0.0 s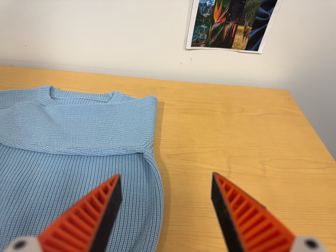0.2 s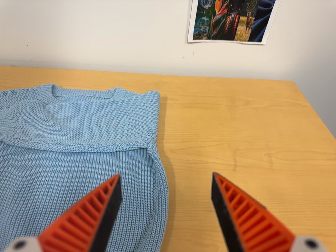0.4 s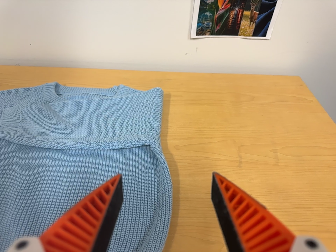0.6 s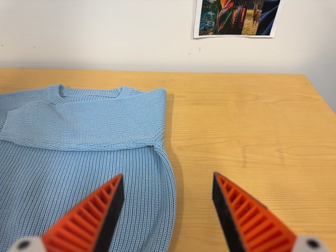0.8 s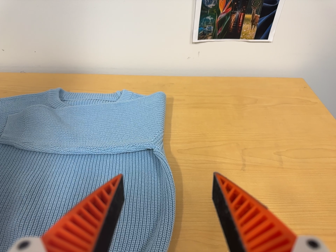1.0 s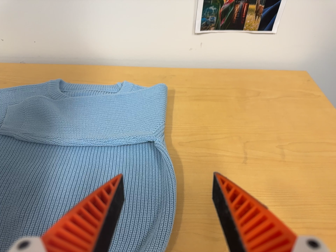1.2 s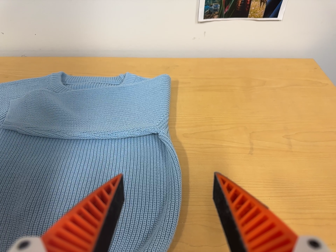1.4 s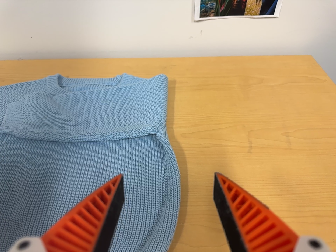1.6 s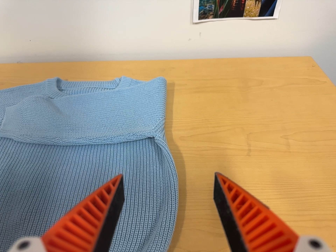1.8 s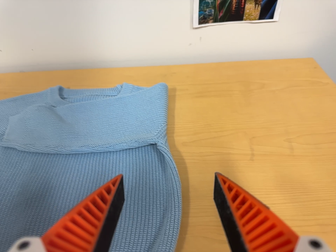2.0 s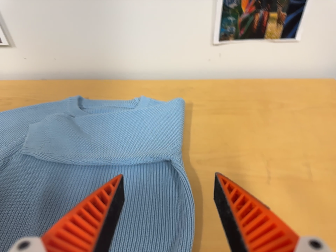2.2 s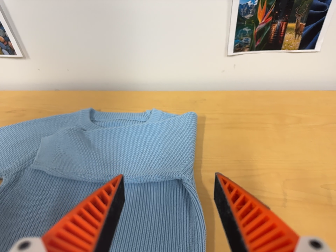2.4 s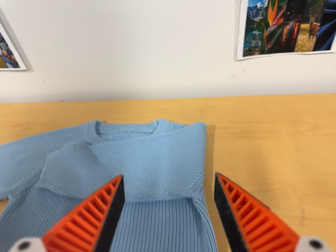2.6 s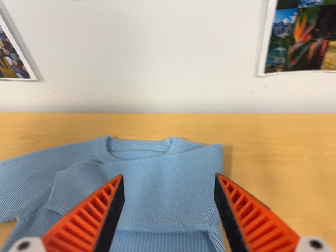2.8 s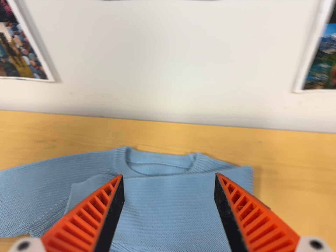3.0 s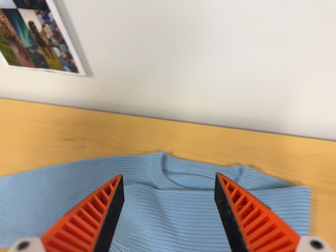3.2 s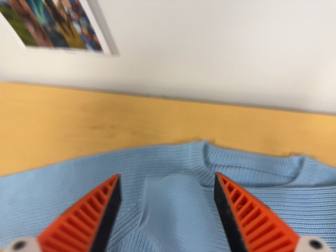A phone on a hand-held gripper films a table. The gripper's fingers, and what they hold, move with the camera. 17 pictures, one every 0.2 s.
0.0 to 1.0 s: The camera shifts only a little, or ends up much as it began.
1.0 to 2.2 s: The camera travels toward the top of its view, about 6 cm, so close, fixed things drift downward.
2.2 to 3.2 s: The camera pans to its left by about 15 degrees. It travels forward, toward the top of its view and to its left, about 30 cm, so what stands in front looms larger. Its aim tips toward the bottom of its view by about 15 degrees.
The film runs backward here.
